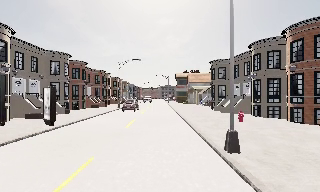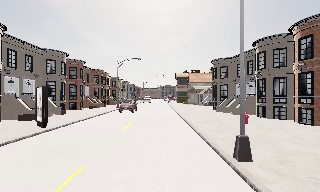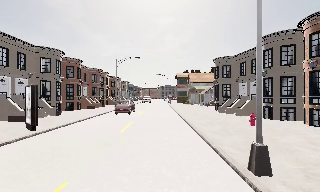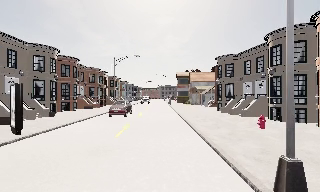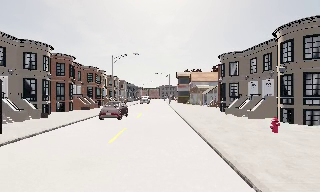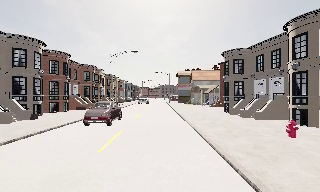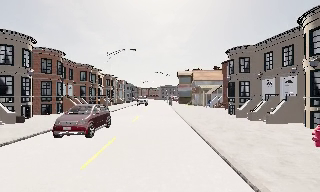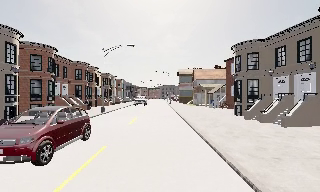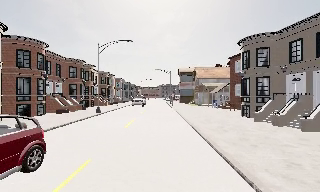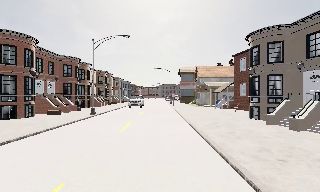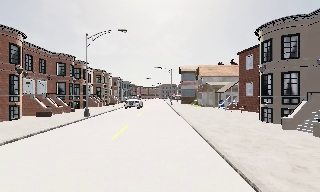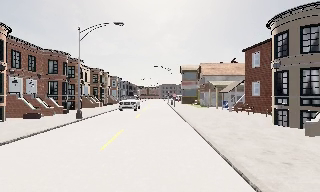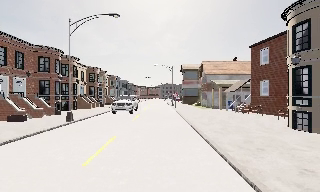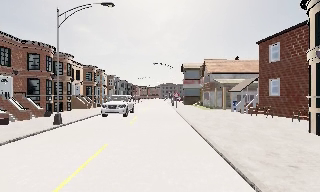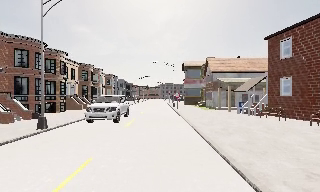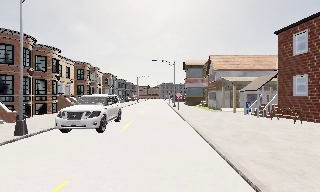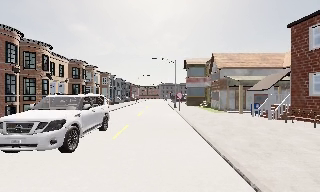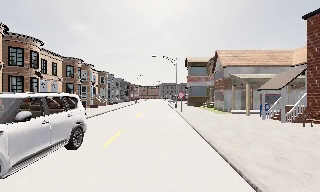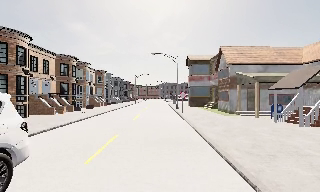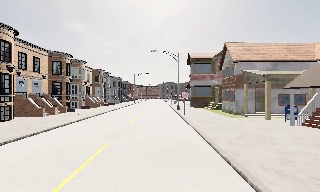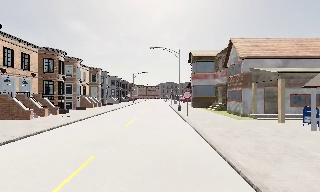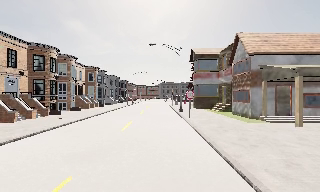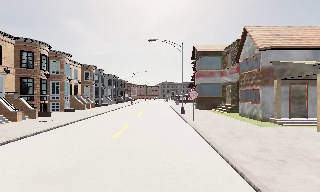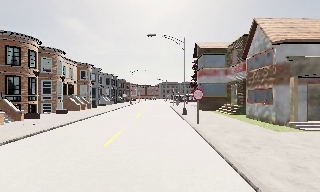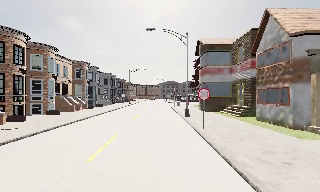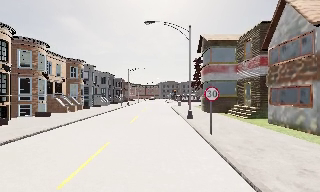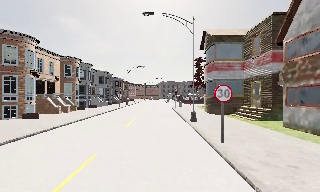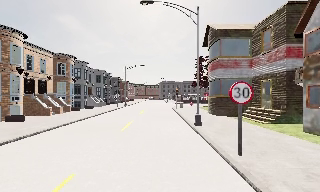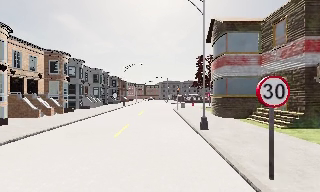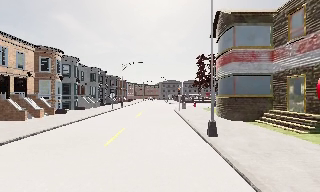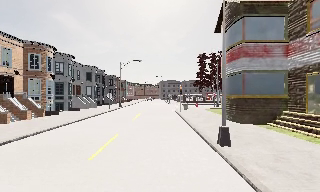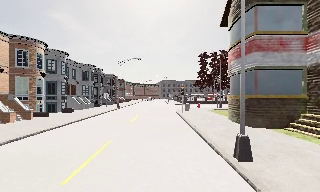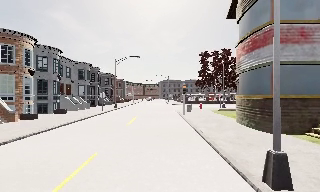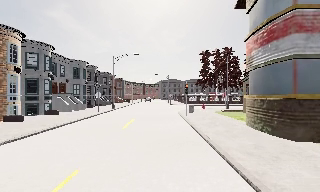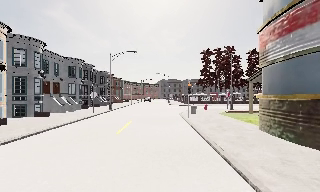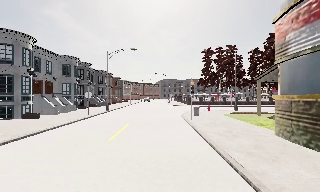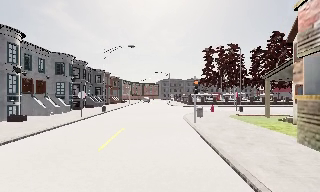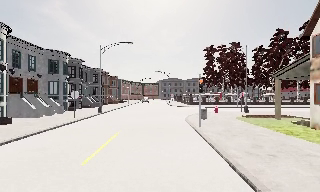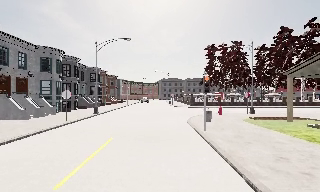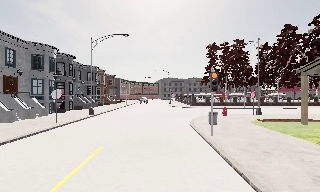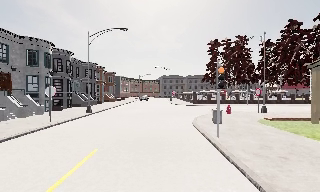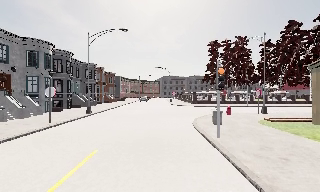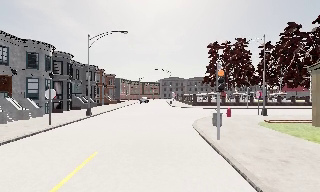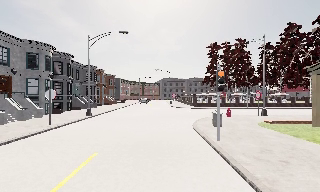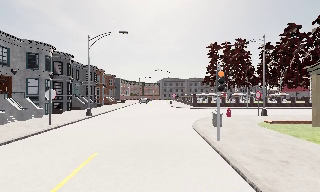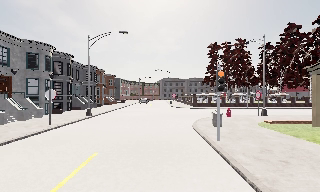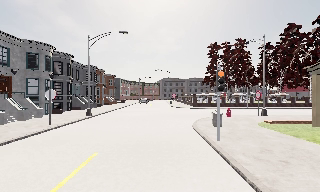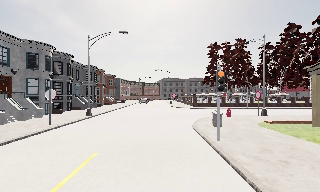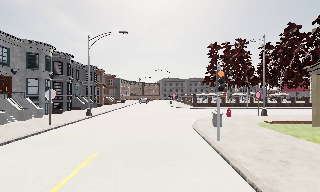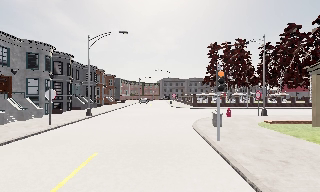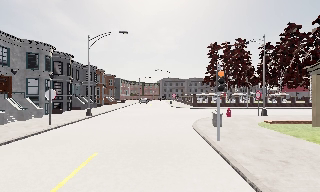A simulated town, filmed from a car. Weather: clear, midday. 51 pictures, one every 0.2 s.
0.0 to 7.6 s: The camera travels forward, about 50 m, so what stands in front looms larger.
7.6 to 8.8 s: The camera travels forward, about 2 m, so what stands in front looms larger. It loses speed.
8.8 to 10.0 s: The camera keeps its place and its aim.
The film runs forward here.
